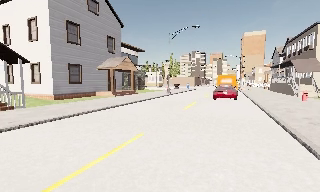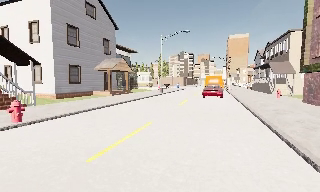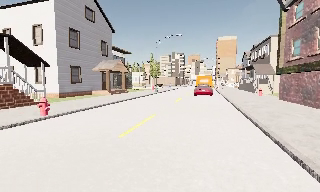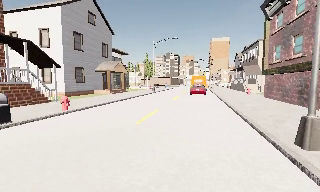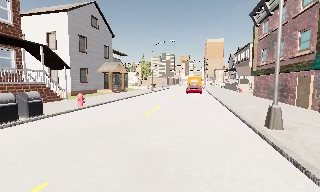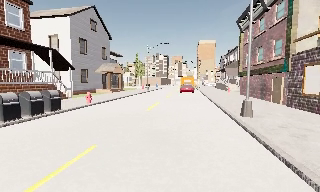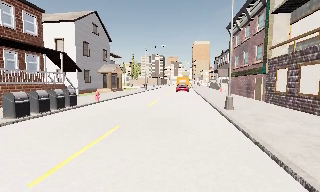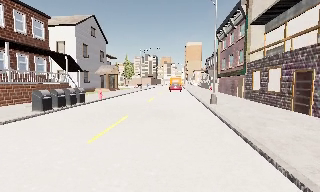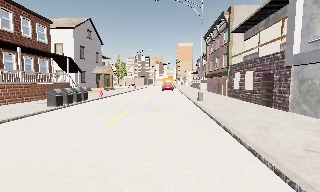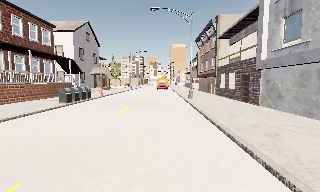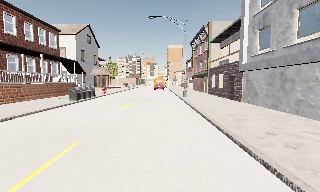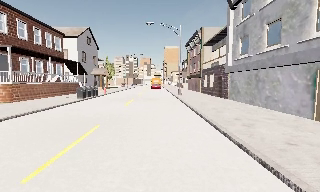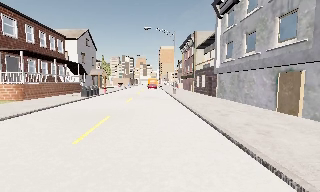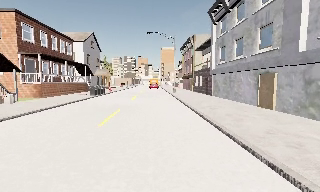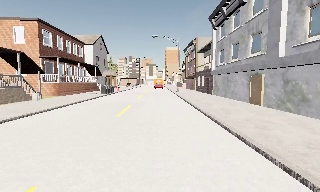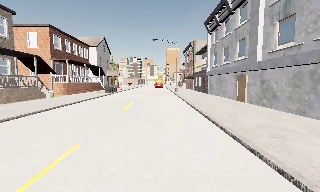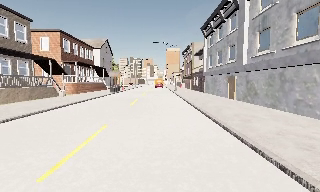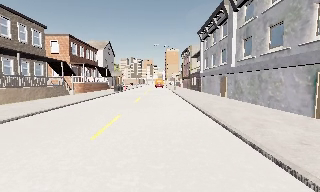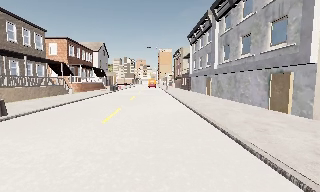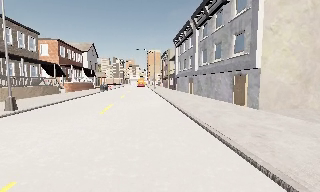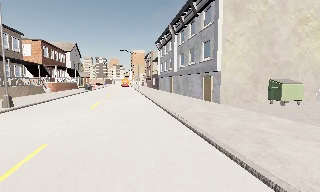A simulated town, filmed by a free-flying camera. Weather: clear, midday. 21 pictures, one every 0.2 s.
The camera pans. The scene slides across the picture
to the left.
The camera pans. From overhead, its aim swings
clockwise.
0.0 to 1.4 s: The camera pans to its right, which is clockwise from overhead, by about 15 degrees. It travels backward, about 11 m, so what stands in front gets smaller.
1.4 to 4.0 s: The scene slides to the left, as the camera pans about 20 degrees to its right. It travels backward, about 20 m, so what stands in front gets smaller.
The film runs backward here.
